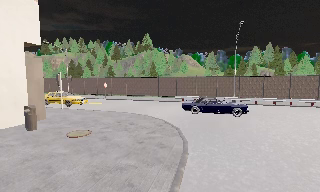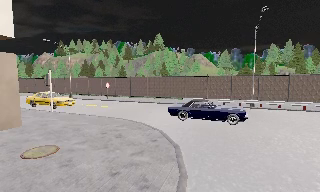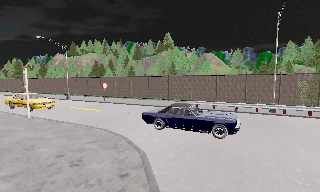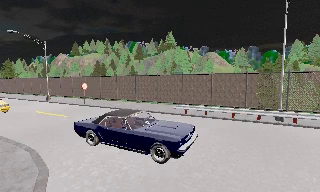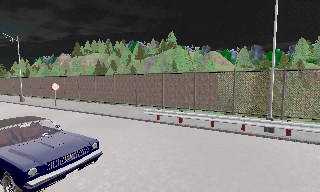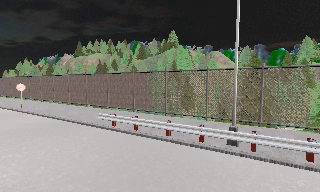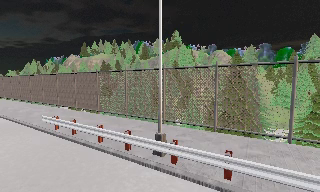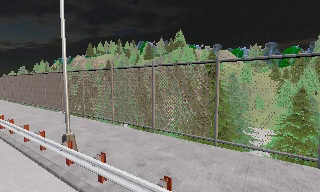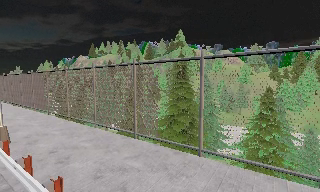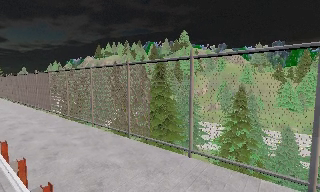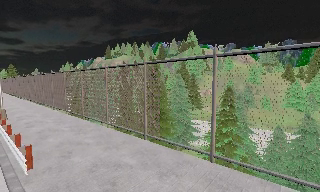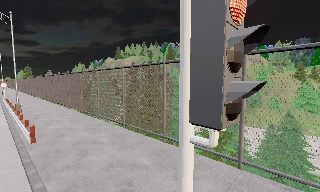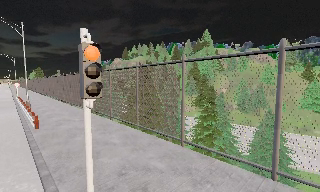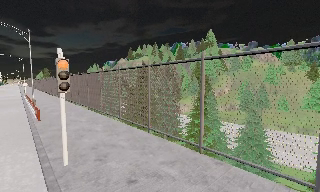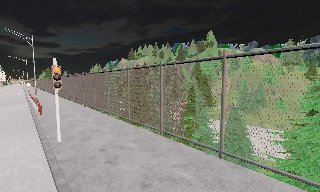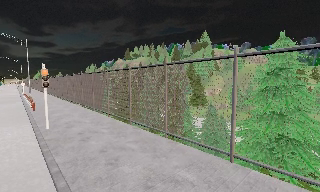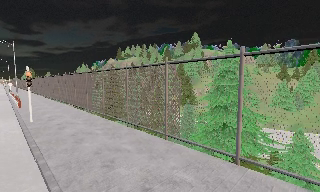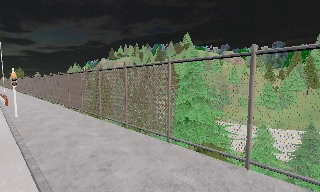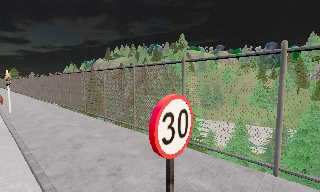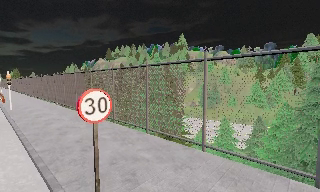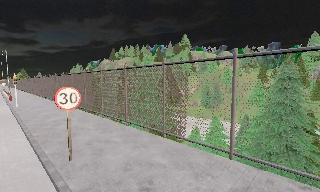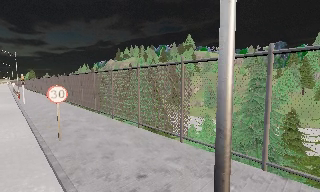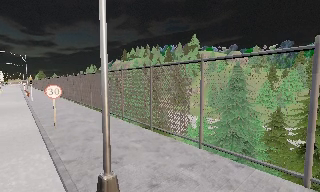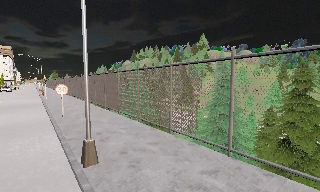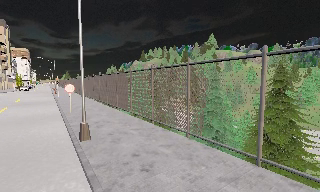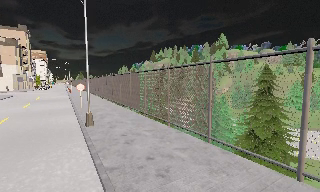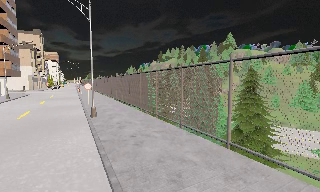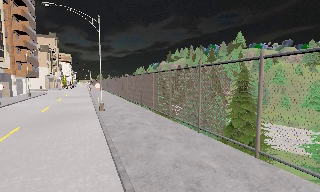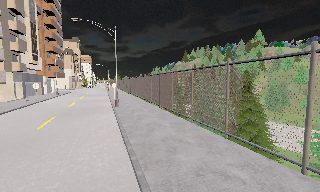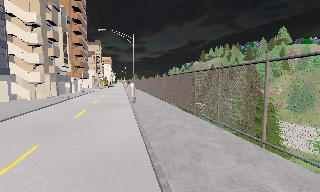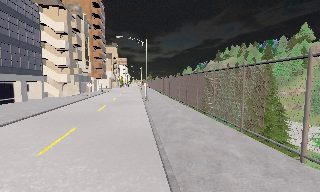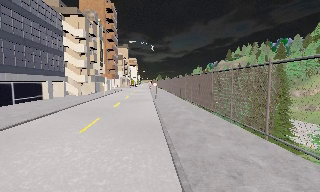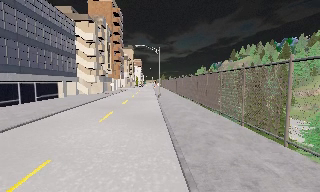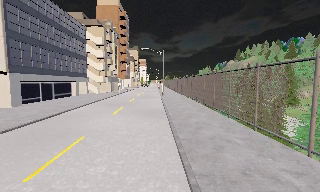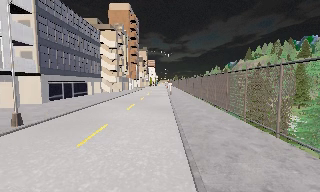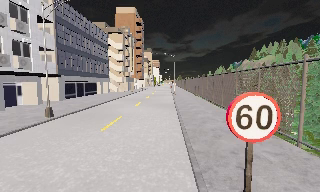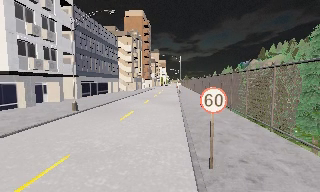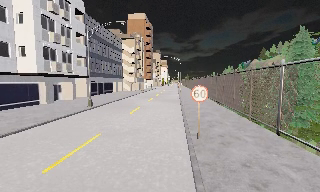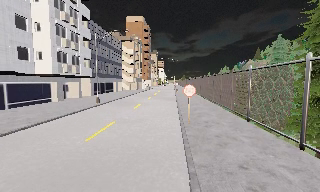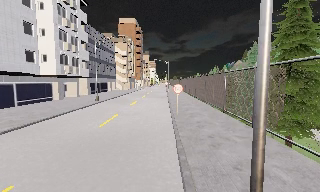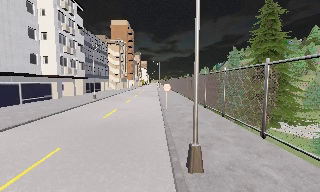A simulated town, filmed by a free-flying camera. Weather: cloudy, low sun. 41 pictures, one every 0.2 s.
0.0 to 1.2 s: The camera pans to its left, which is counterclockwise from overhead, by about 15 degrees. It travels forward and to its right, about 16 m, so what stands in front looms larger.
1.2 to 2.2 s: The camera pans to its left, which is counterclockwise from overhead, by about 15 degrees. It travels to its right and backward, about 14 m, so close, fixed things drift to the left.
2.2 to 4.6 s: The camera travels backward and to its right, about 25 m, so what stands in front gets smaller.
4.6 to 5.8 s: The camera pans to its left, which is counterclockwise from overhead, by about 25 degrees. It travels backward and to its right, about 13 m, so what stands in front gets smaller.
5.8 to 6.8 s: The scene slides to the right, as the camera pans about 15 degrees to its left. It travels backward, about 10 m, so what stands in front gets smaller.
6.8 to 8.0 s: The camera travels backward, about 13 m, so what stands in front gets smaller.
The film runs backward here.
